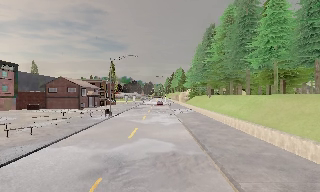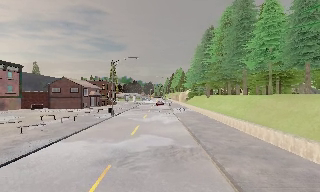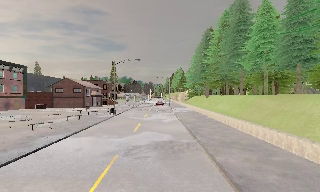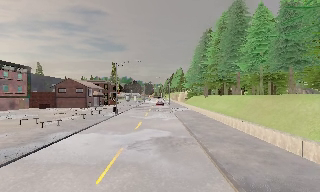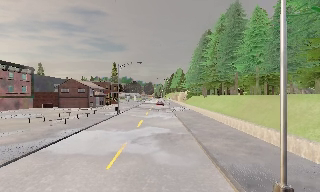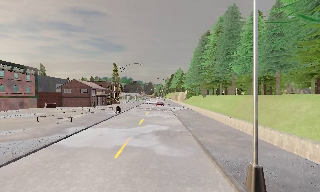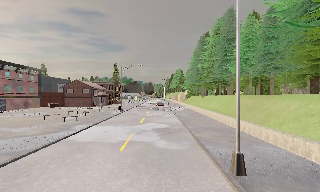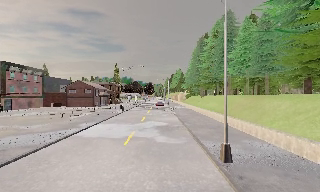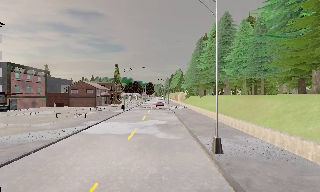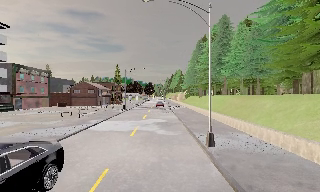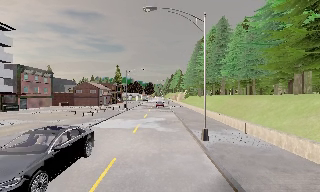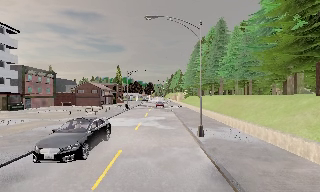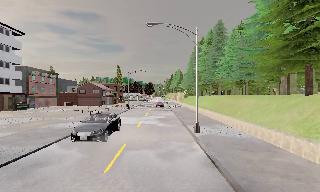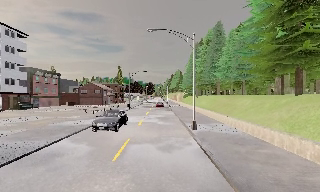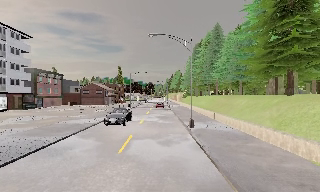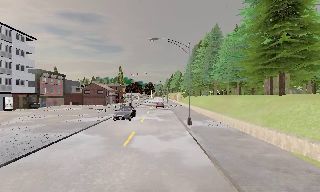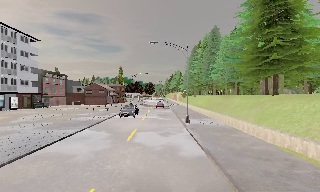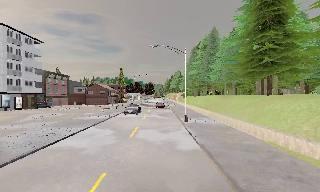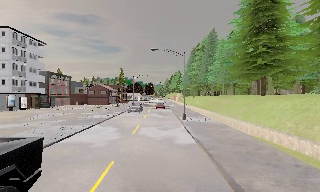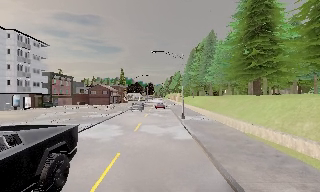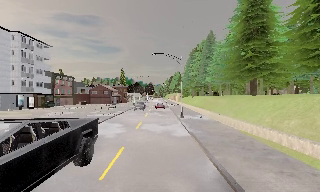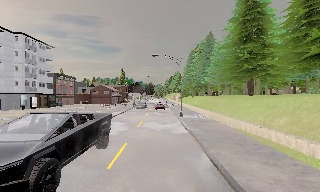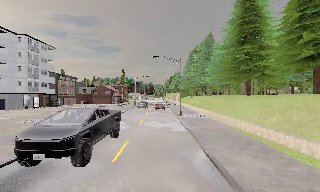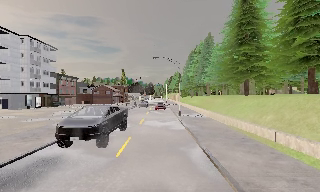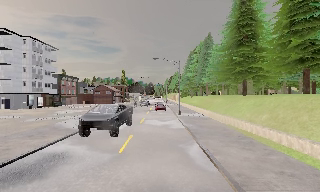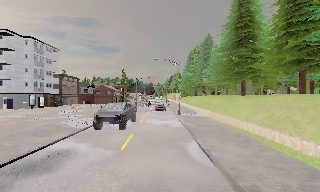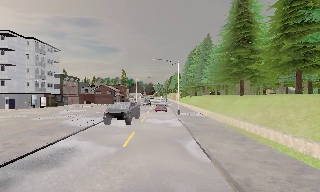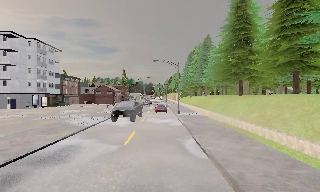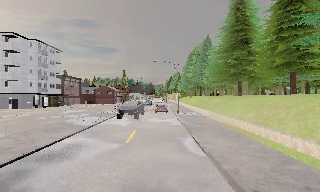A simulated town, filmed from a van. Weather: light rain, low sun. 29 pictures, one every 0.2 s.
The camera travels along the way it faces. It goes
backward.
0.0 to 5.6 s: The camera travels backward, about 25 m, so what stands in front gets smaller. It loses speed.
The film runs backward here.
